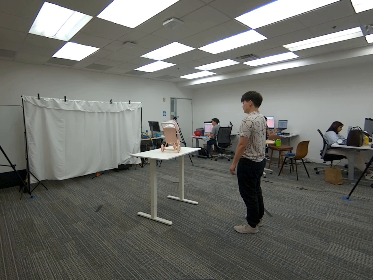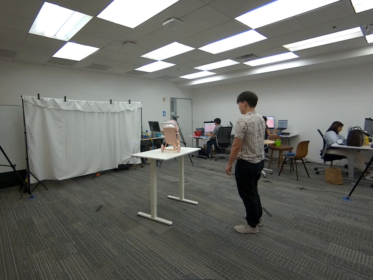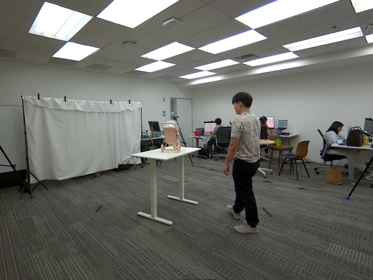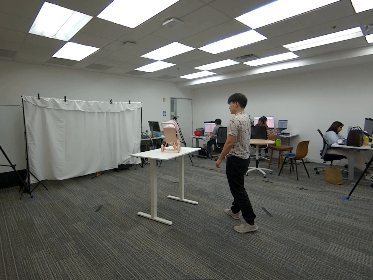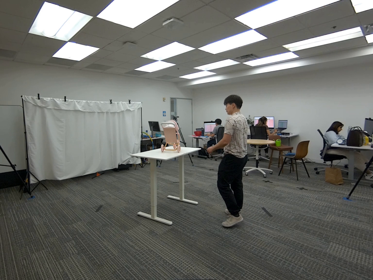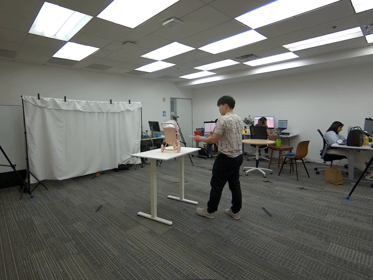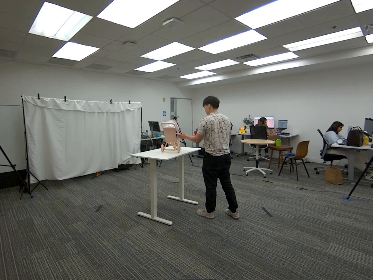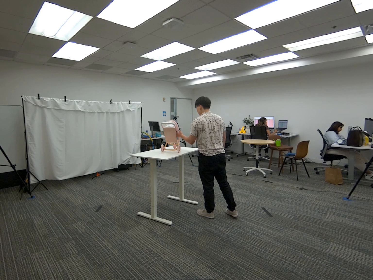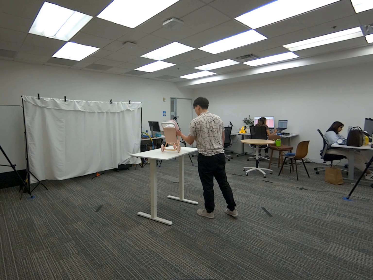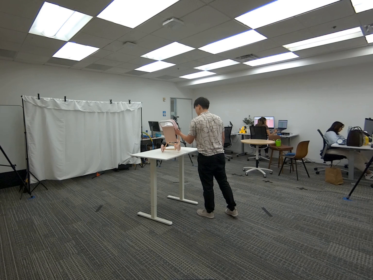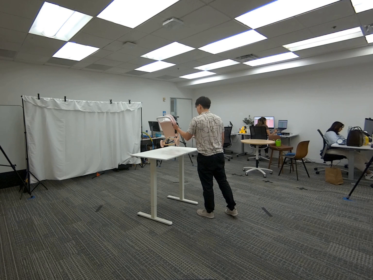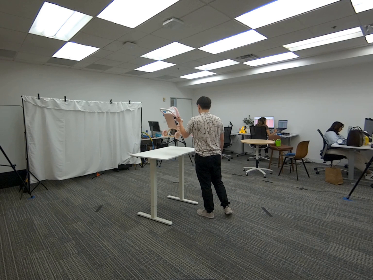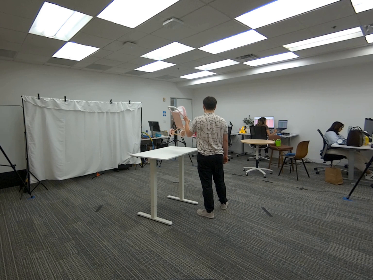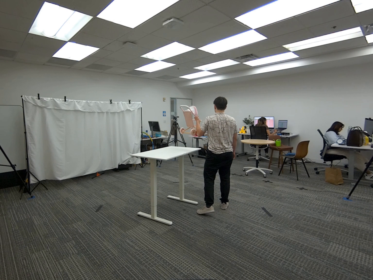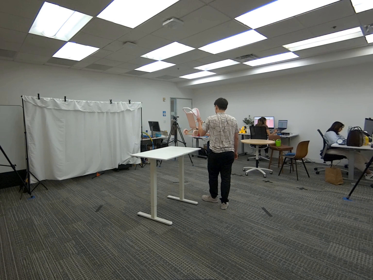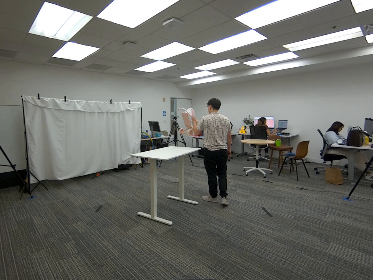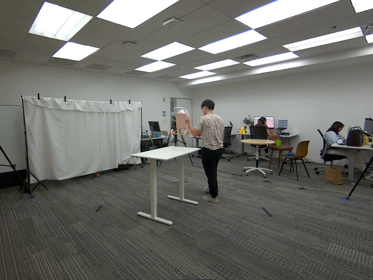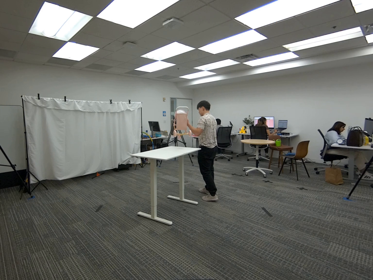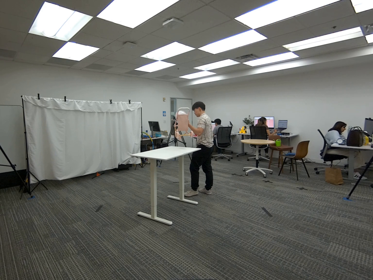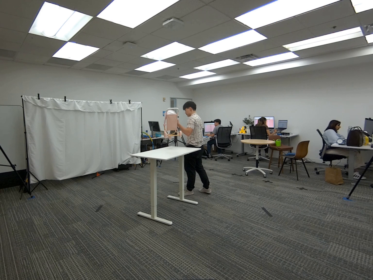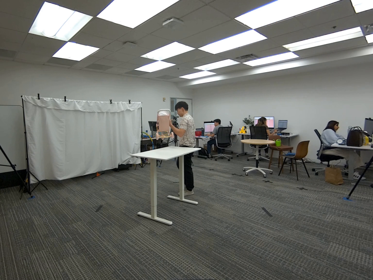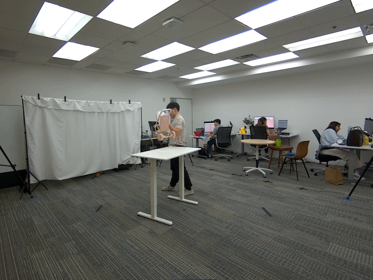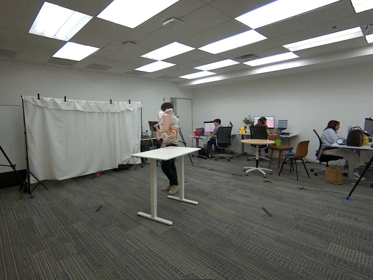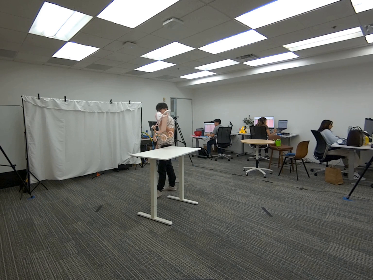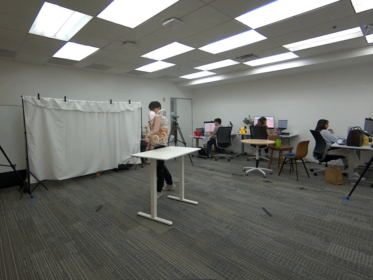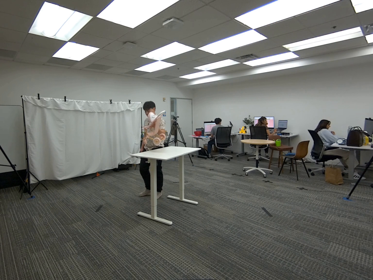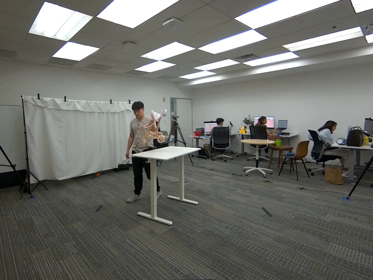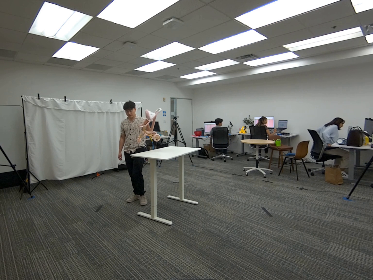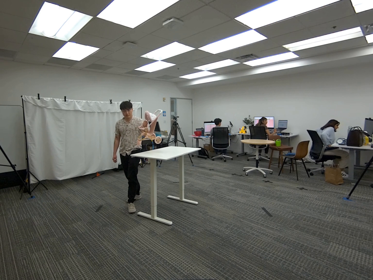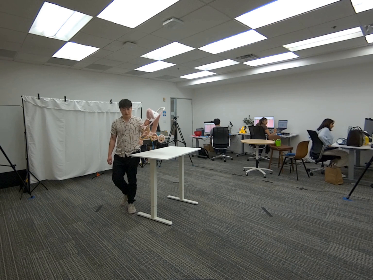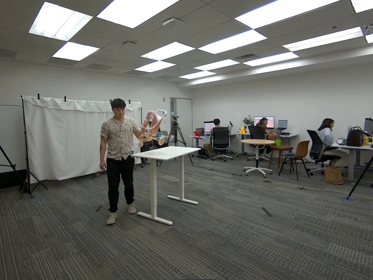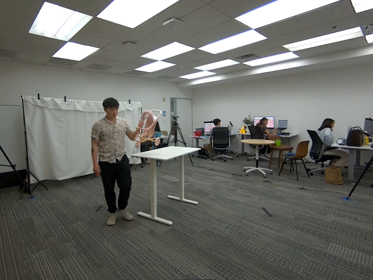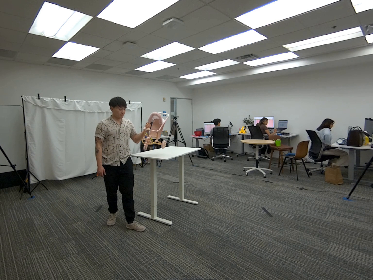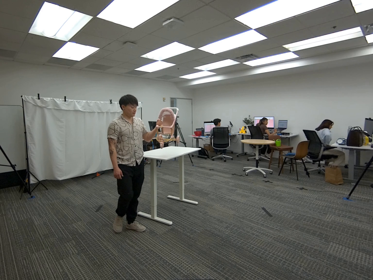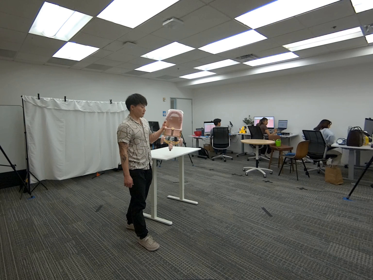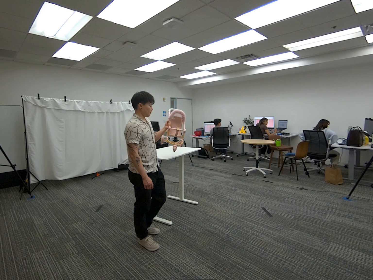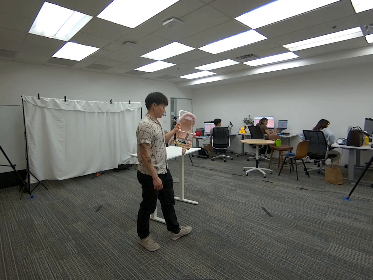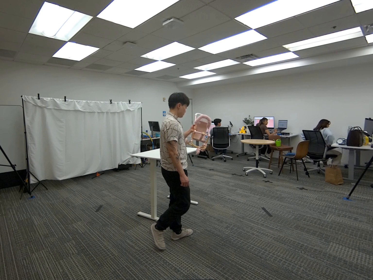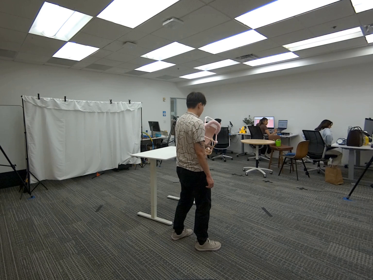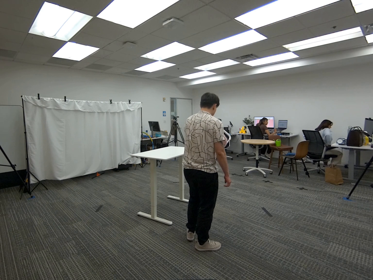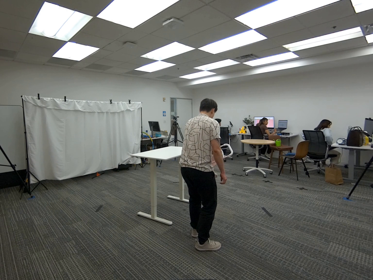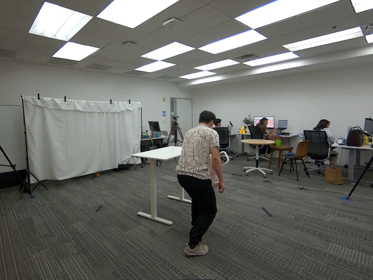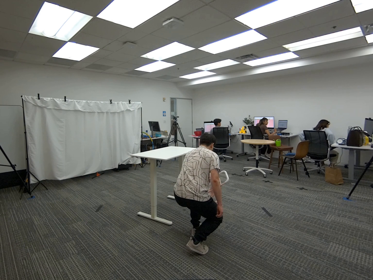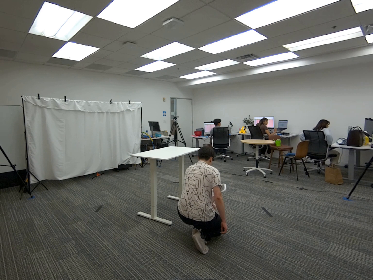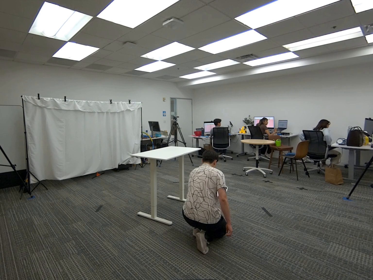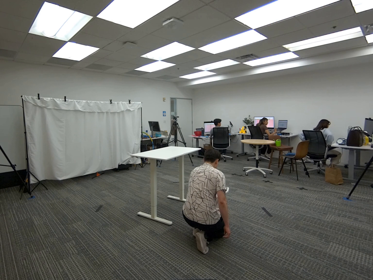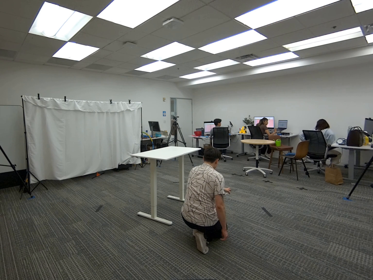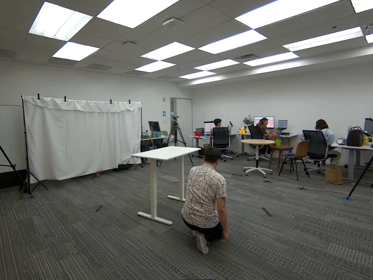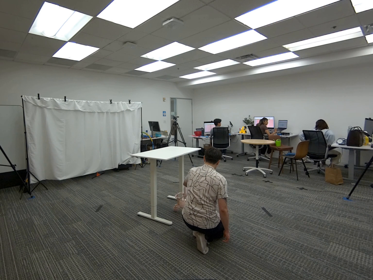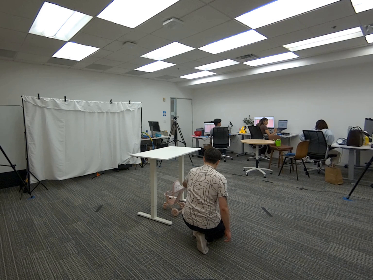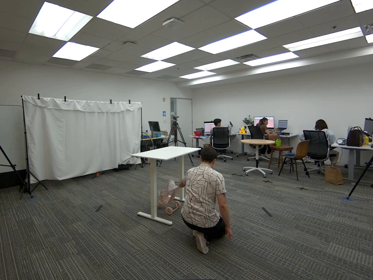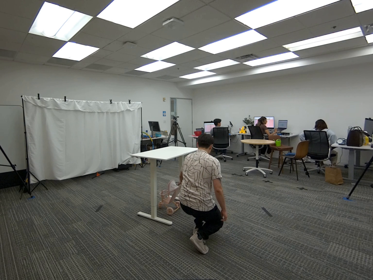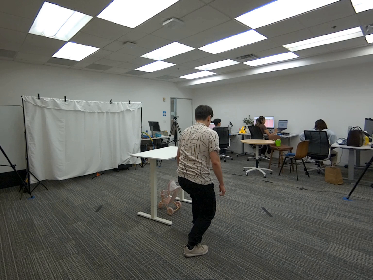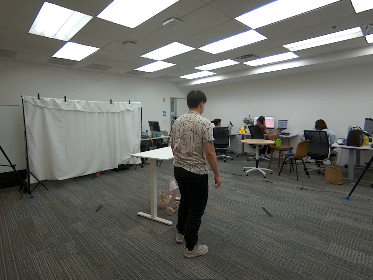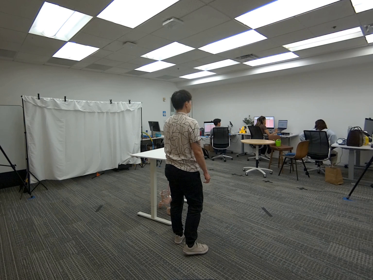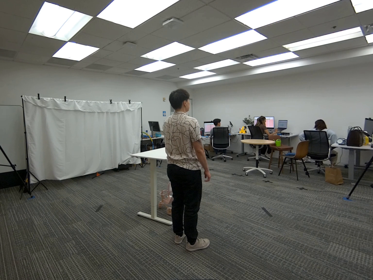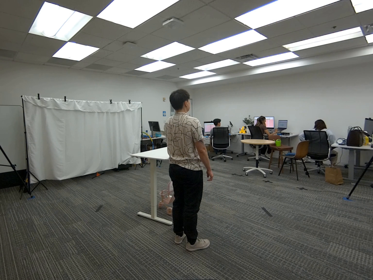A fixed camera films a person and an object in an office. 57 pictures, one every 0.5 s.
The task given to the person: Walk over to the toy stroller on the desk and pick up using left hand. Walk around the bounding area with the stroller in front, place on the floor infront of the desk, and slide the stroller underneath the desk. Stand when finished.
